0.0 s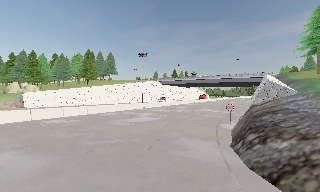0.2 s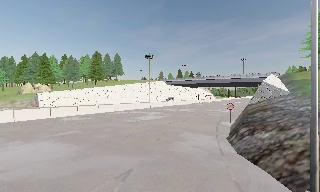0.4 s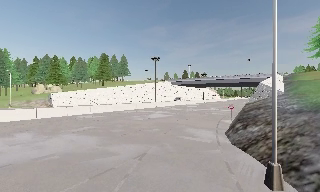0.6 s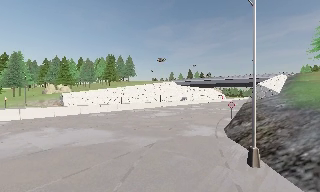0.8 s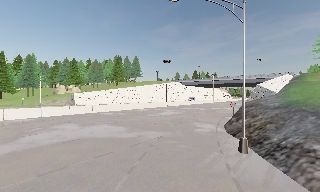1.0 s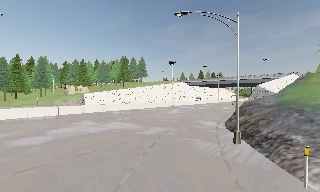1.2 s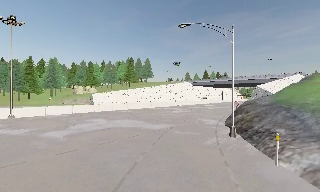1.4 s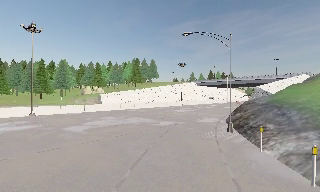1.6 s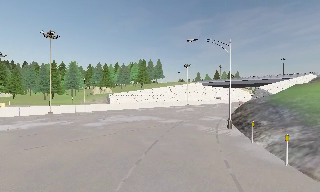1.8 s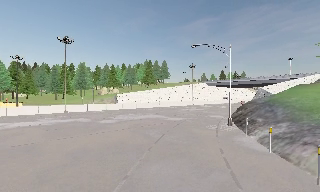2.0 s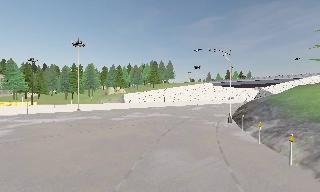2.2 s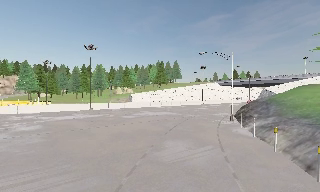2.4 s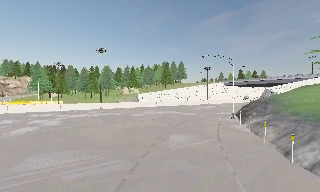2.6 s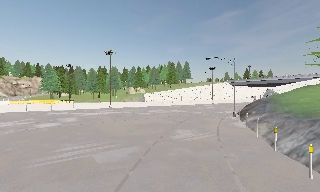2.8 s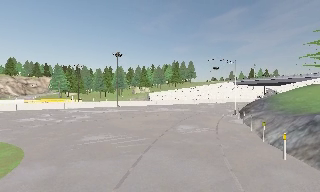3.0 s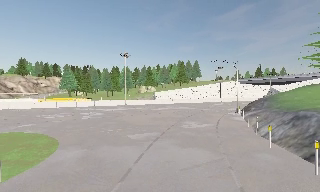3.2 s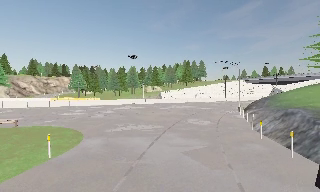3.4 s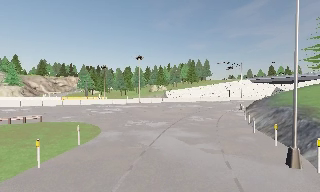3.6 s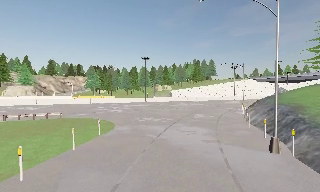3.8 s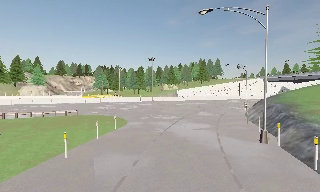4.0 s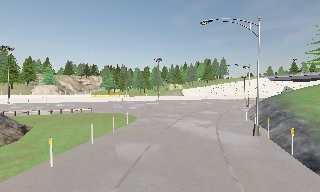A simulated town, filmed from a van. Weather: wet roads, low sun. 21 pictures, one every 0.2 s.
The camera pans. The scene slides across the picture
to the right.
The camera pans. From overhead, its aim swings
counterclockwise.
0.0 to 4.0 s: The camera pans to its left, which is counterclockwise from overhead, by about 40 degrees. It travels backward, about 30 m.
The film runs backward here.
